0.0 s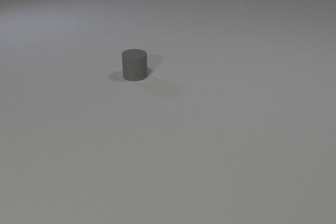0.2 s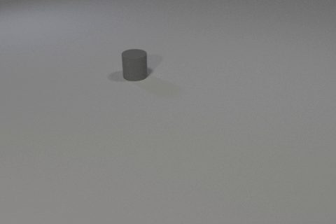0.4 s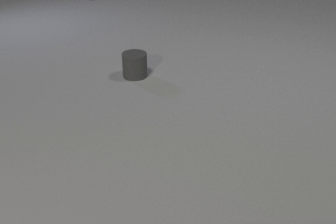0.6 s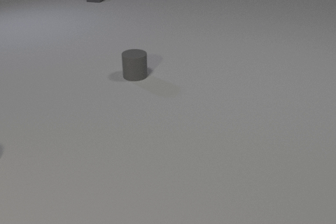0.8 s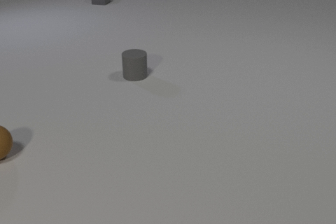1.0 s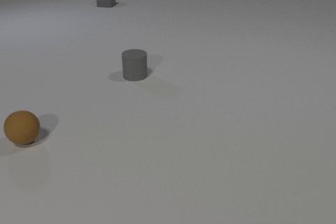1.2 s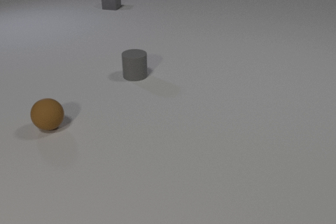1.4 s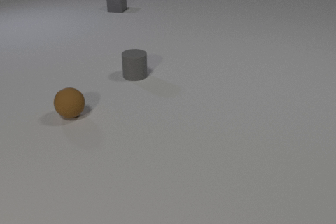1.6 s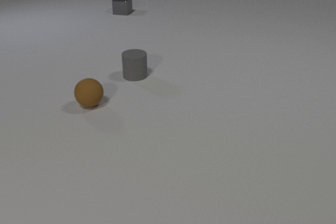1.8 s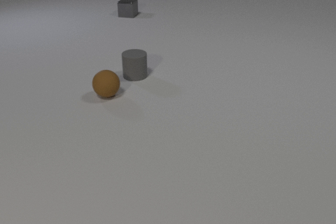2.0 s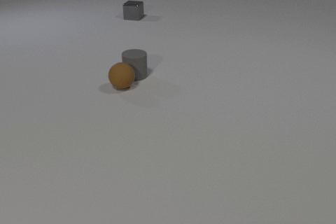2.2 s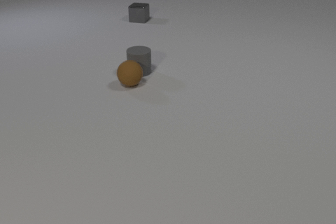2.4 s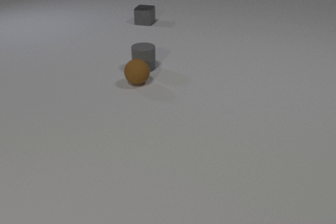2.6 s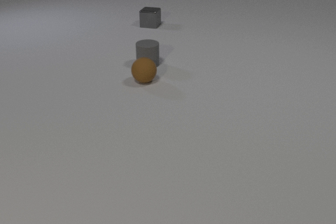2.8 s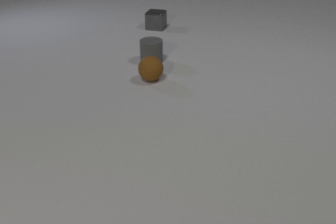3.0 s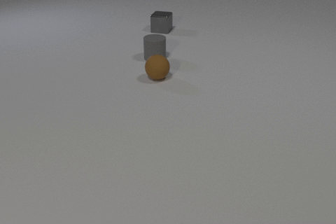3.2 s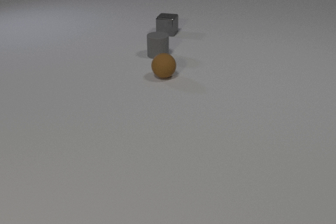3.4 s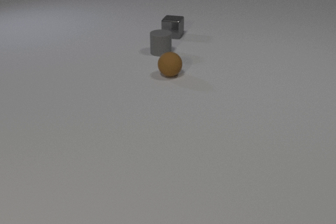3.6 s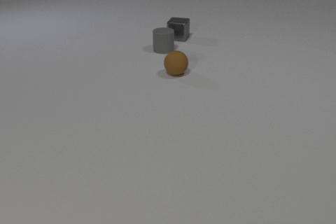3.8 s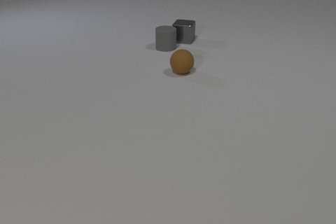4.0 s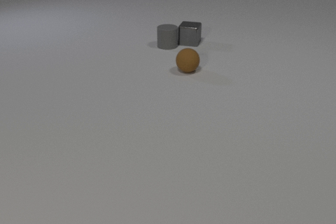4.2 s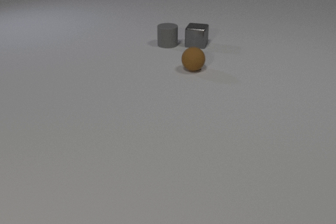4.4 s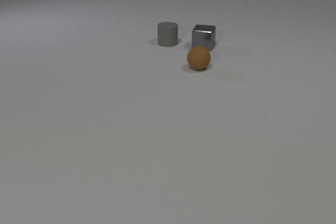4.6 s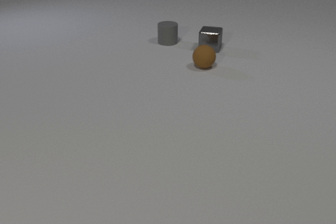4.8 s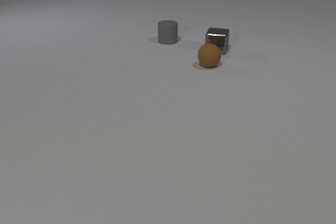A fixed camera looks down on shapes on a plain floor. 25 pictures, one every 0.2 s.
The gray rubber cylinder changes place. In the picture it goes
away from the camera.
The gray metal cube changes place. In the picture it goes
toward the camera.
0.0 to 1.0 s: The brown rubber sphere comes in at the left edge, rolls to the right and away from the camera. The gray metal cube comes in at the top edge, slides toward the camera and to the right.
1.0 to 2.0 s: The brown rubber sphere rolls to the right and away from the camera. The gray metal cube slides toward the camera and to the right.
2.0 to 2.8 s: The brown rubber sphere rolls to the right and away from the camera. The gray rubber cylinder slides away from the camera and to the right. The gray metal cube slides toward the camera and to the right. The brown rubber sphere and the gray rubber cylinder collide.
2.8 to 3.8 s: The brown rubber sphere rolls to the right and away from the camera. The gray rubber cylinder slides away from the camera and to the right. The gray metal cube slides toward the camera and to the right.
3.8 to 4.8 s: The brown rubber sphere rolls to the right and away from the camera. The gray rubber cylinder slides away from the camera. The gray metal cube slides to the right and toward the camera. The gray rubber cylinder and the gray metal cube collide.
Are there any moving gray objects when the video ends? yes.
What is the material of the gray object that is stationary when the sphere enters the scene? rubber.
Are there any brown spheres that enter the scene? yes.
